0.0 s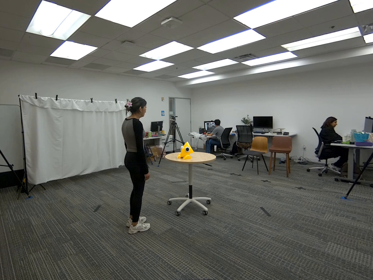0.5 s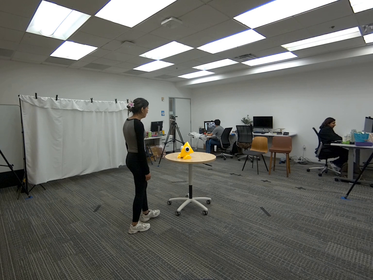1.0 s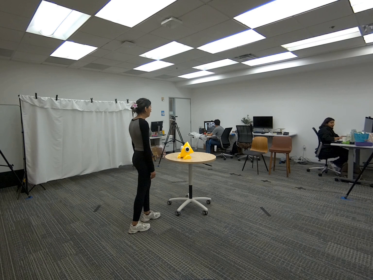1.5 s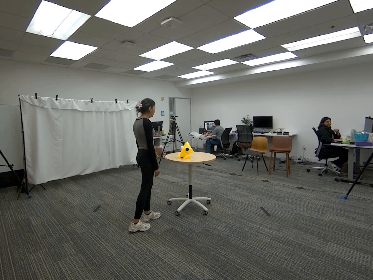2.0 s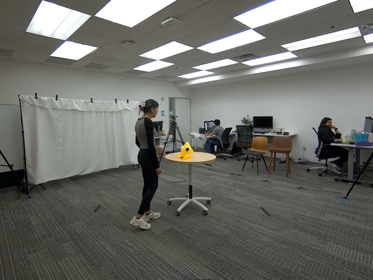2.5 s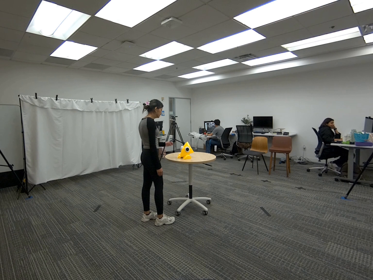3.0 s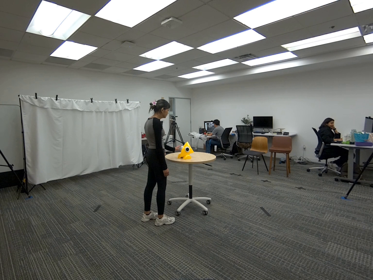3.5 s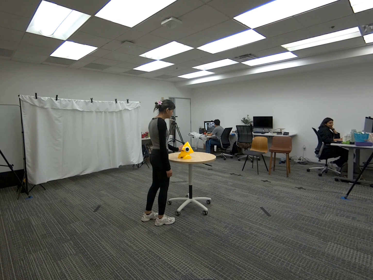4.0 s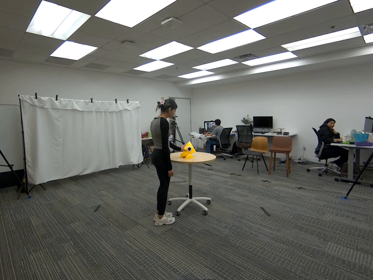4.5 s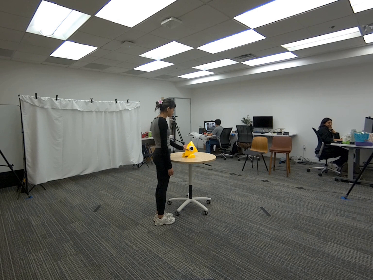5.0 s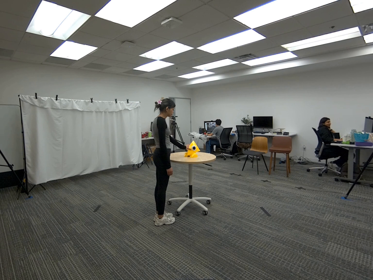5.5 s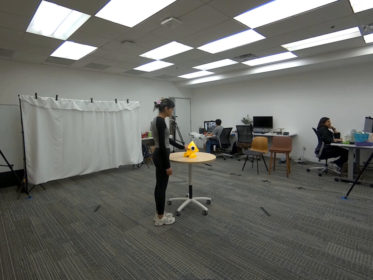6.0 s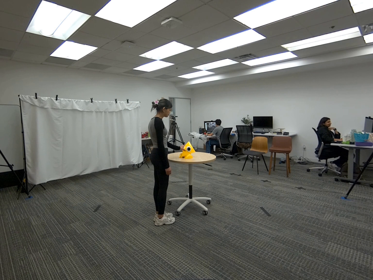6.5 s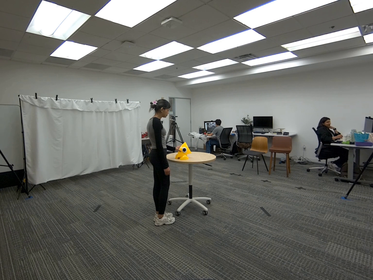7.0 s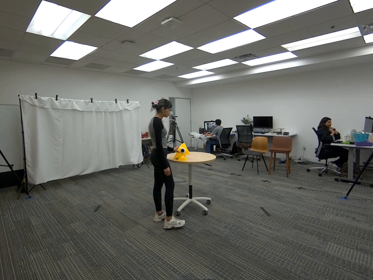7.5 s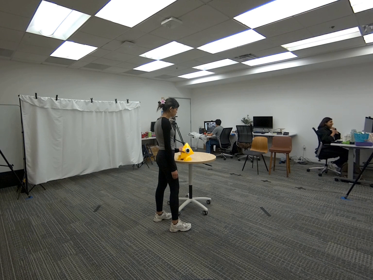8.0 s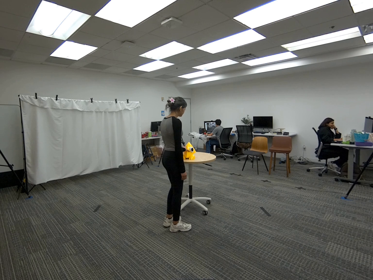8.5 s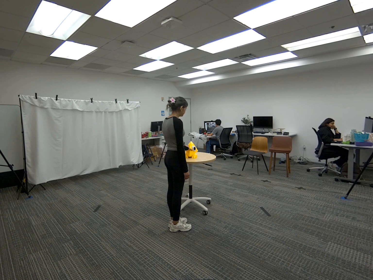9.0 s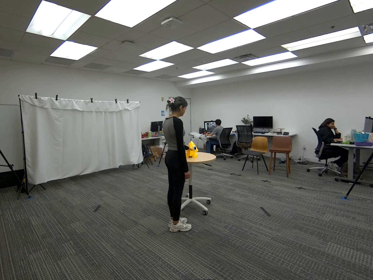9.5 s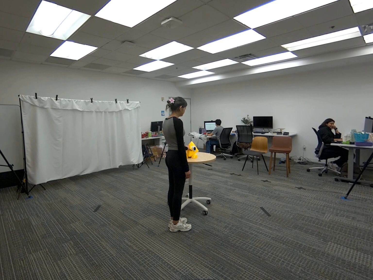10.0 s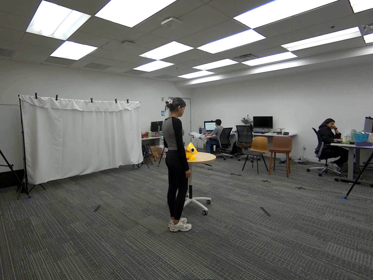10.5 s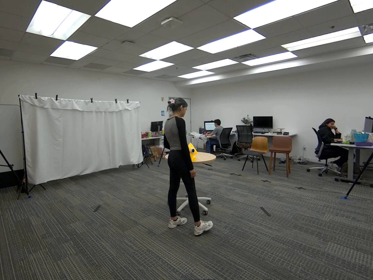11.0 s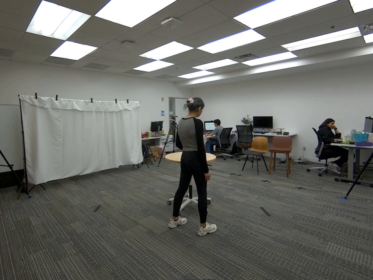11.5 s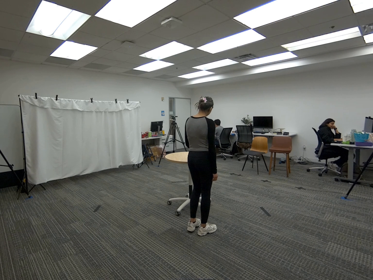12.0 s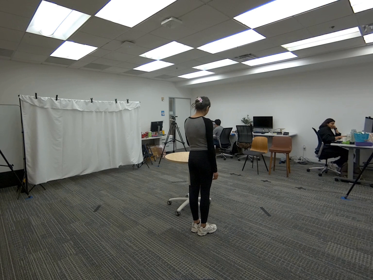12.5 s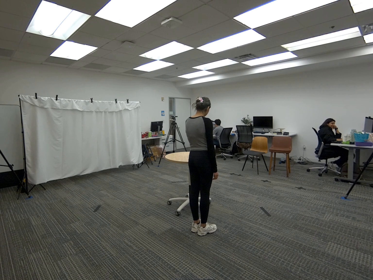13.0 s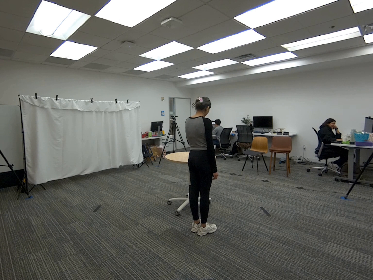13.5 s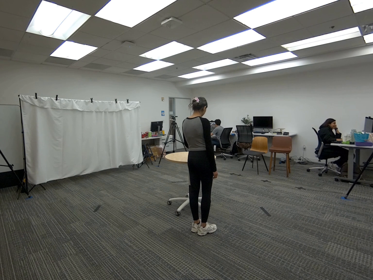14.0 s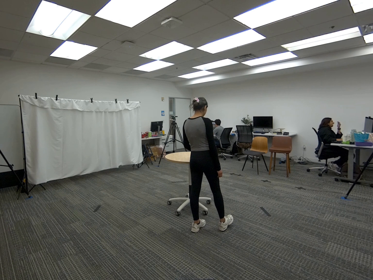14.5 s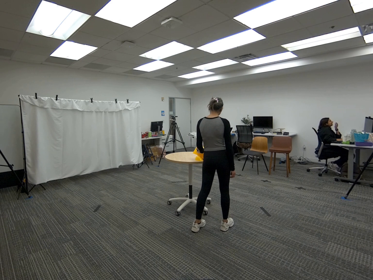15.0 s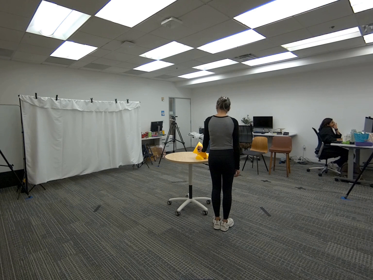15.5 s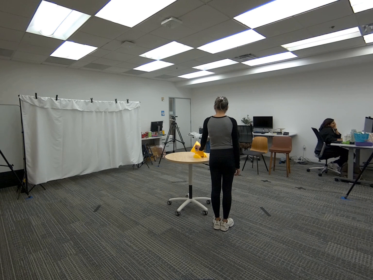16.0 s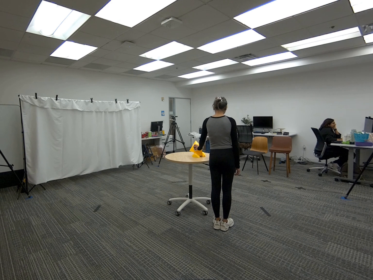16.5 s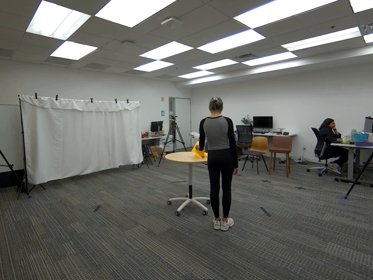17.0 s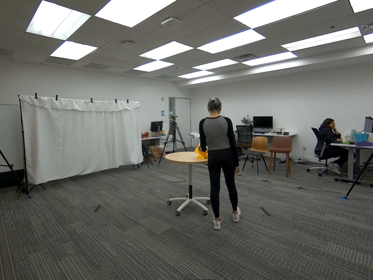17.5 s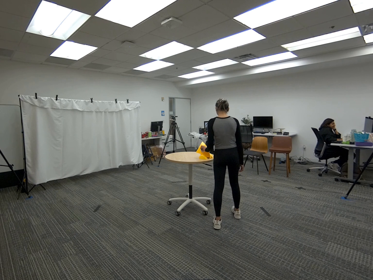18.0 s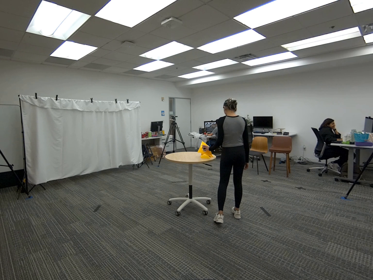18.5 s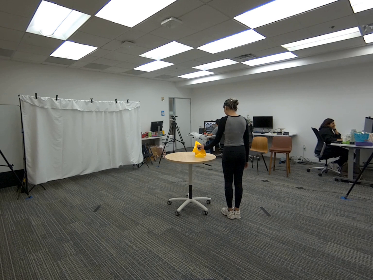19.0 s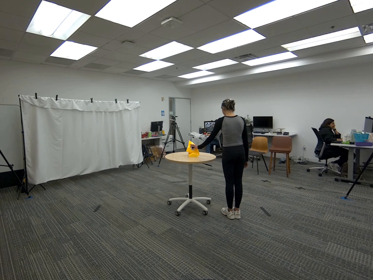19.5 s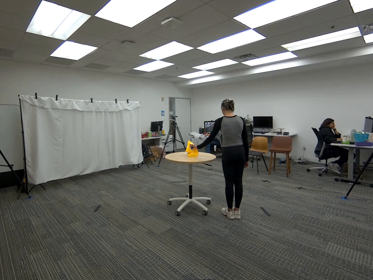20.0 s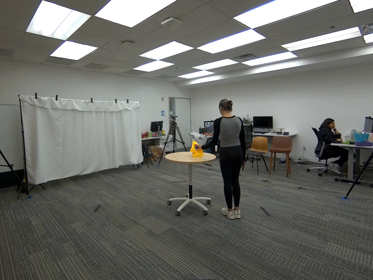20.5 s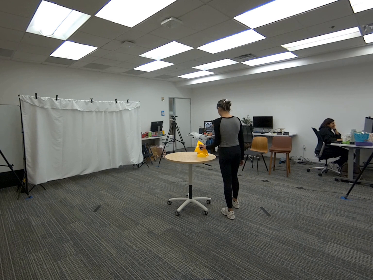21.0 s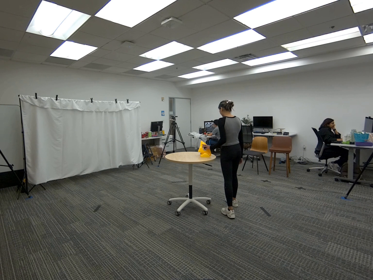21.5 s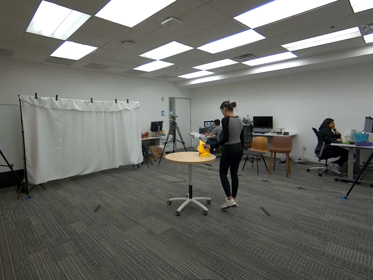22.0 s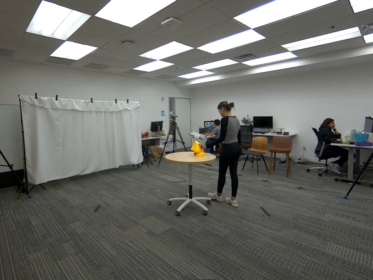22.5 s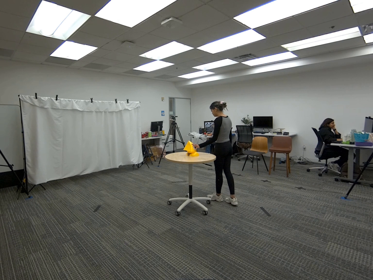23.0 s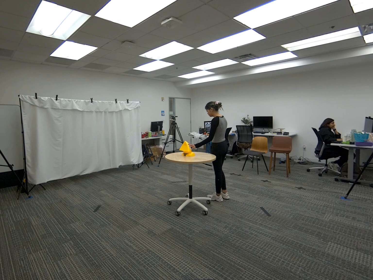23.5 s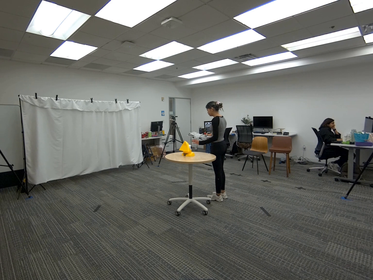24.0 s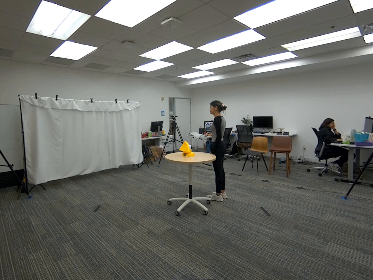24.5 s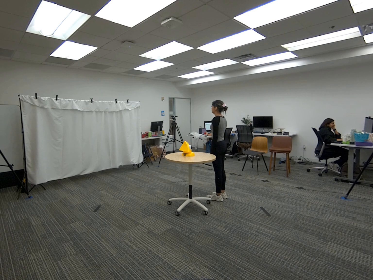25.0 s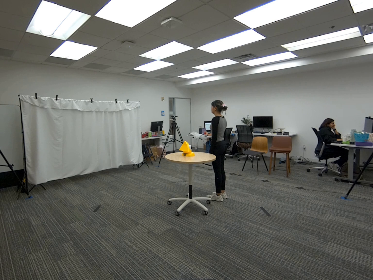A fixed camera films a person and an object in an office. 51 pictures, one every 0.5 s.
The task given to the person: Walk over to the yellow toy on the round table and slide it back and forth across the round table using your left hand. Step away from the table when finished.
